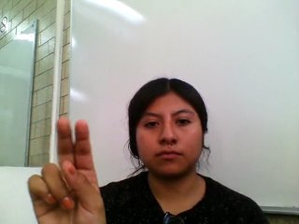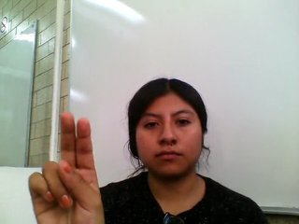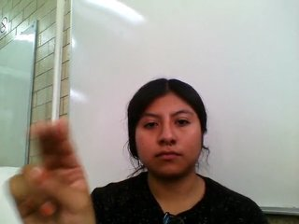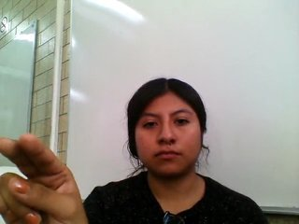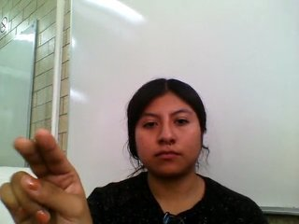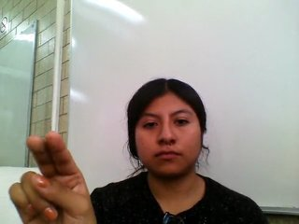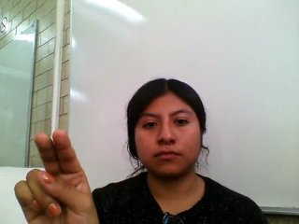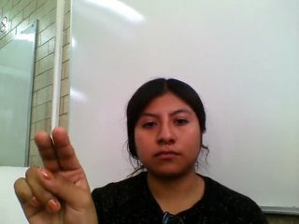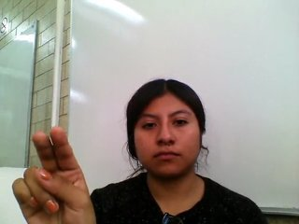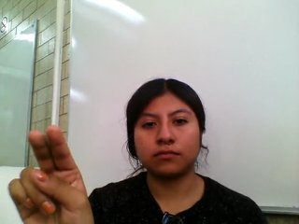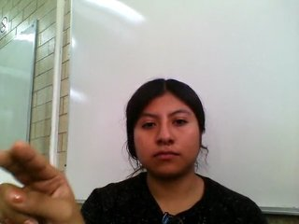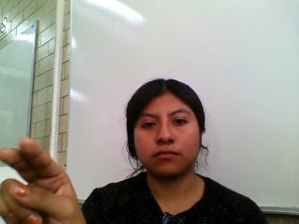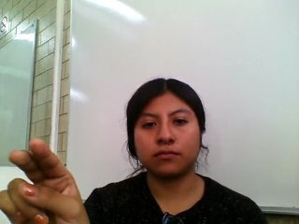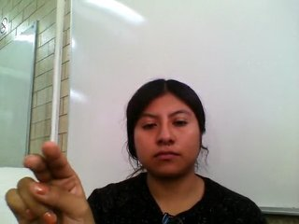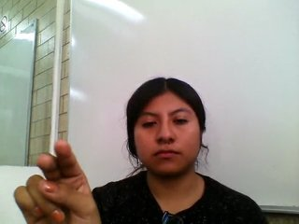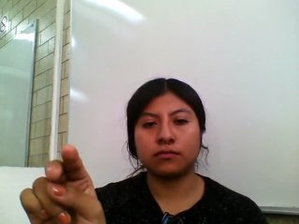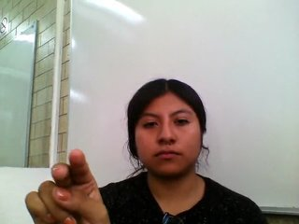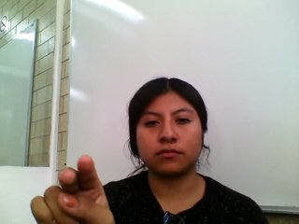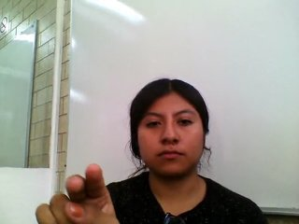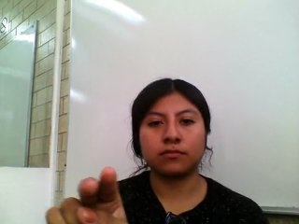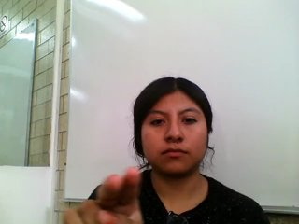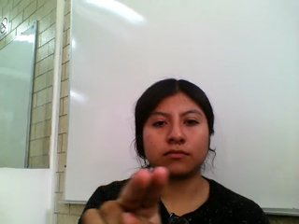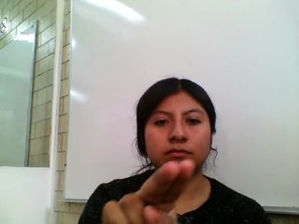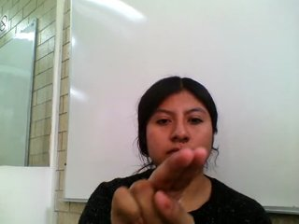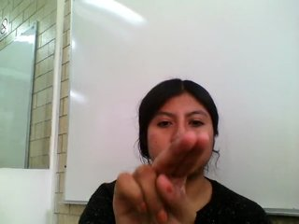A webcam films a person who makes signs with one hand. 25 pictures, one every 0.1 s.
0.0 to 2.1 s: Double click with two fingers.
